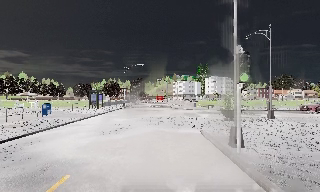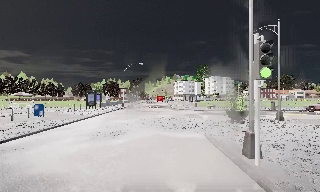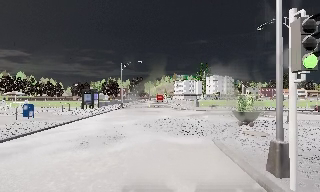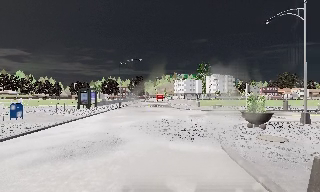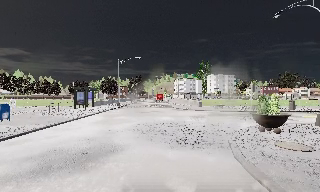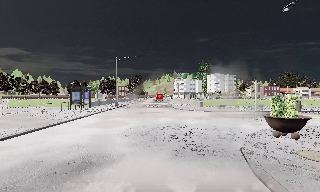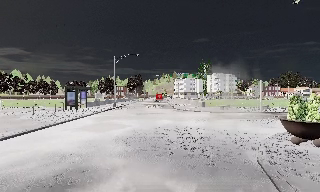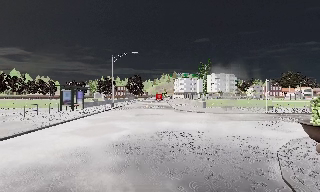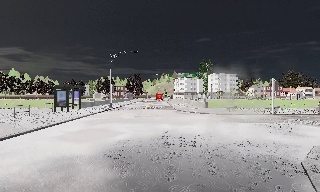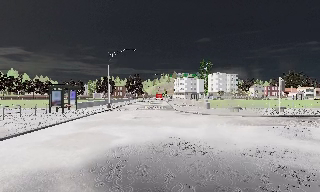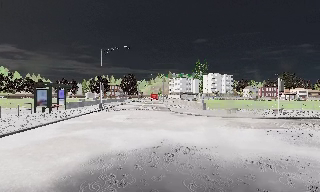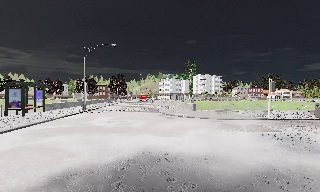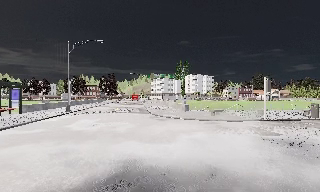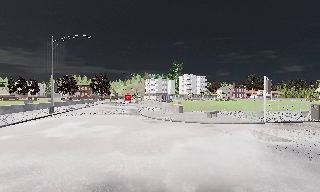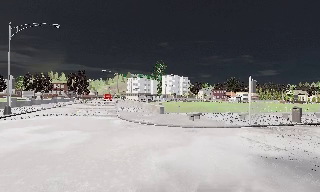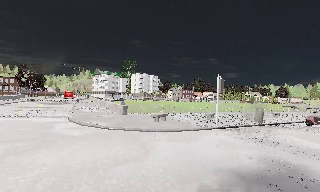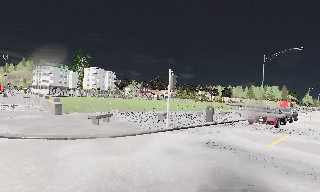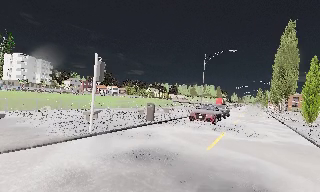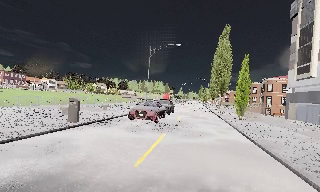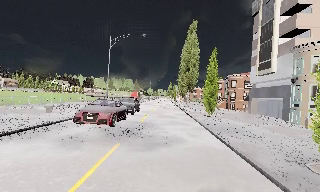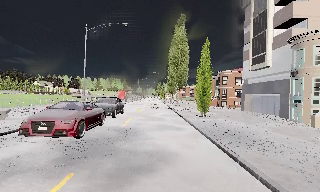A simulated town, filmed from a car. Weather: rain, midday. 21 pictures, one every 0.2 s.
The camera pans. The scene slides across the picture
to the left.
The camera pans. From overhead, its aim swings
clockwise.
0.0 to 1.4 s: The camera travels forward, about 7 m, so what stands in front looms larger.
1.4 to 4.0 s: The camera swings to its right by about 90 degrees, and the scene slides to the left. It travels forward, about 19 m. It gains speed.
The film runs forward here.
